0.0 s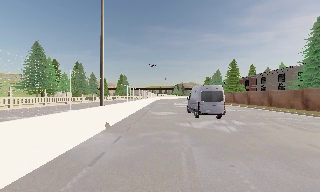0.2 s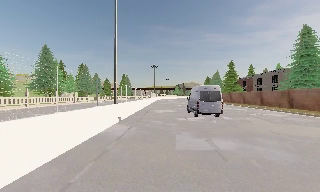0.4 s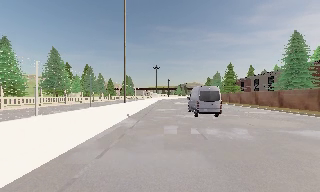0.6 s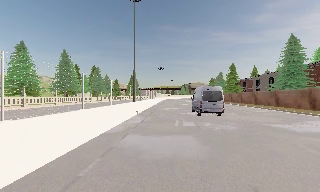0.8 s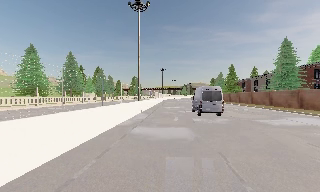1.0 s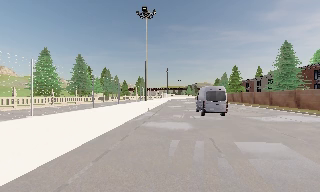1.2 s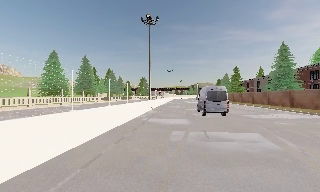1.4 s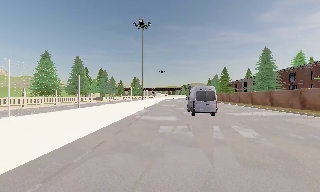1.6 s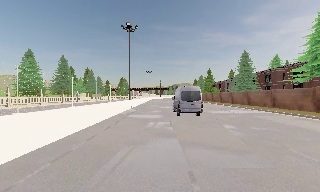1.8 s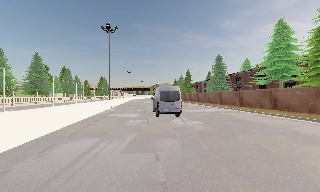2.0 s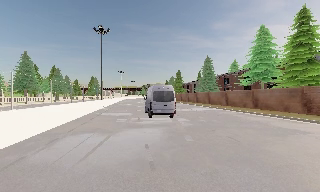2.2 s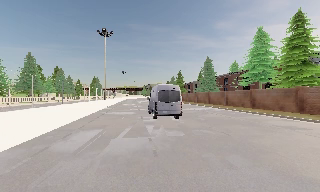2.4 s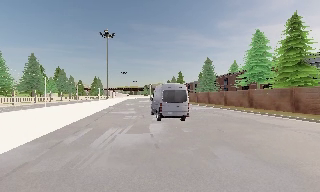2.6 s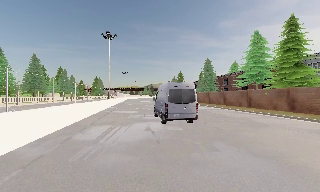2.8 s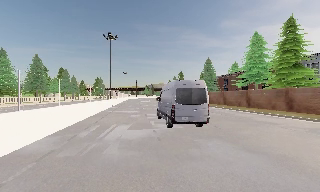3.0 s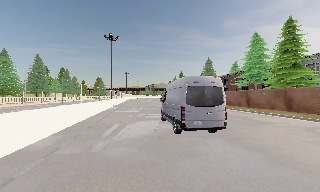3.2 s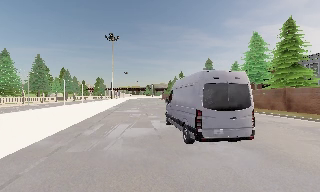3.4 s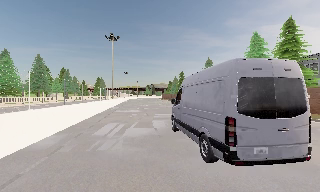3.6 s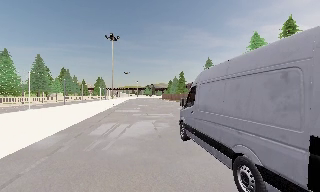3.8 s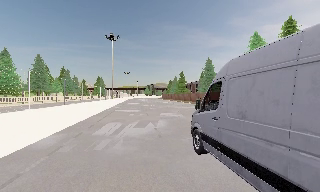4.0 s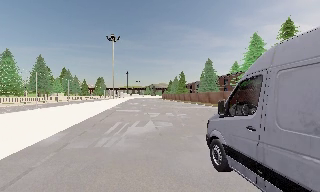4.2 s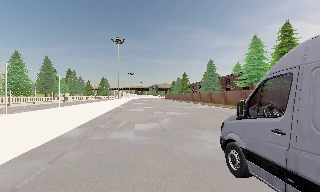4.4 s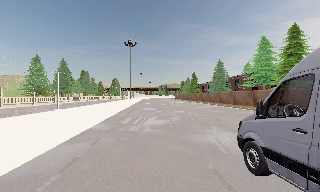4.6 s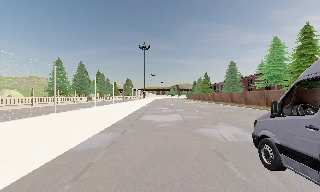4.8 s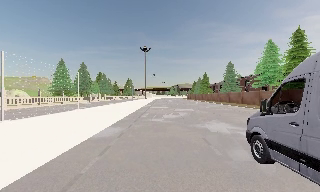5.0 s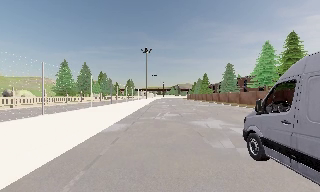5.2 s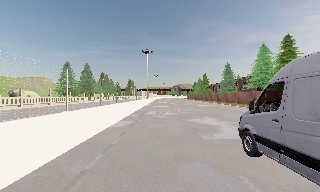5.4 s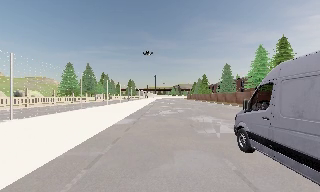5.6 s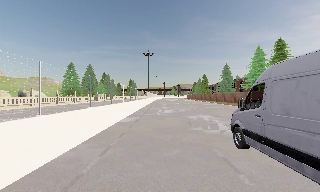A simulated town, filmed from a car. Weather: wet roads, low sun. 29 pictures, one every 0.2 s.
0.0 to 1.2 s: The camera travels backward, about 12 m, so what stands in front gets smaller.
1.2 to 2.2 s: The camera pans to its right, which is clockwise from overhead, by about 15 degrees. It travels backward, about 6 m, so what stands in front gets smaller.
2.2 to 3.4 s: The camera travels backward, about 2 m, so what stands in front gets smaller. It loses speed.
3.4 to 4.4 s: The camera travels backward, about 3 m, so what stands in front gets smaller. It gains speed.
4.4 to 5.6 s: The camera travels backward, about 7 m, so what stands in front gets smaller. It loses speed.
The film runs backward here.
